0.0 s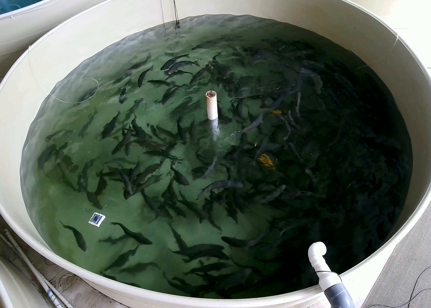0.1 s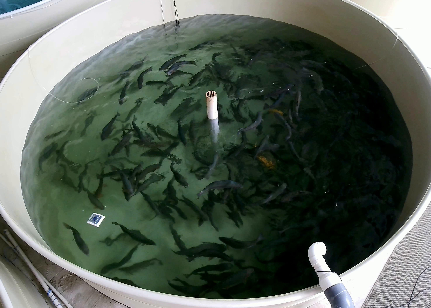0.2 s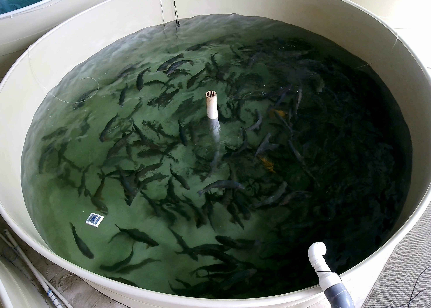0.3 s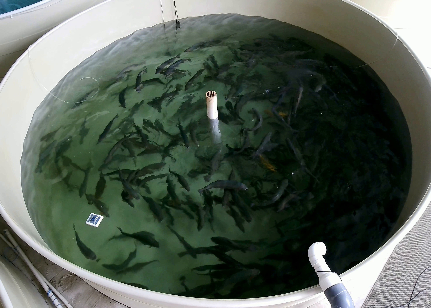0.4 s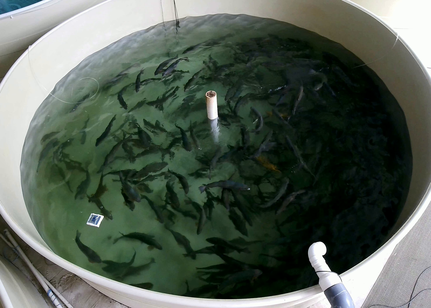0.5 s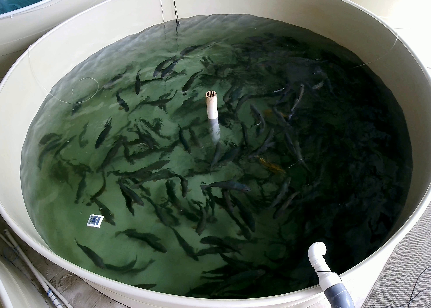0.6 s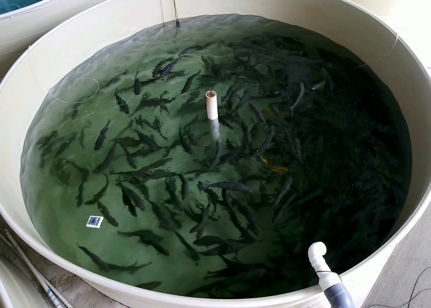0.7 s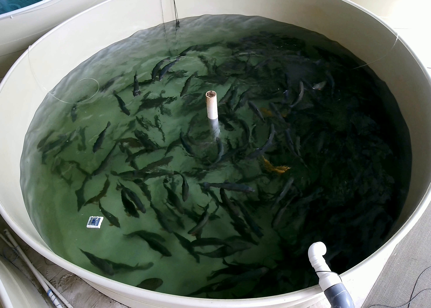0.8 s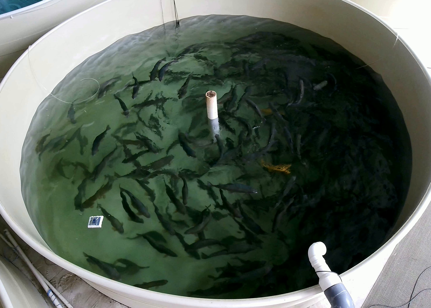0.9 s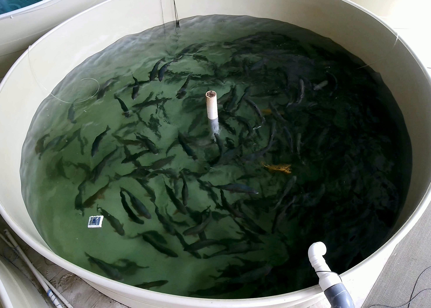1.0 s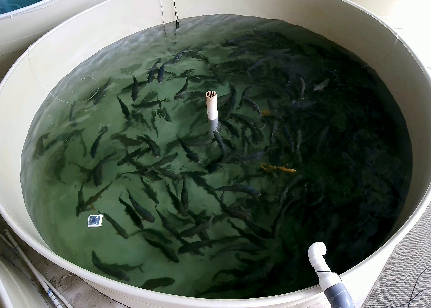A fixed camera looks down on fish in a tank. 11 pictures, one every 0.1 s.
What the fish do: Foraging.
